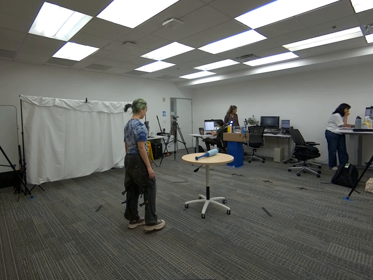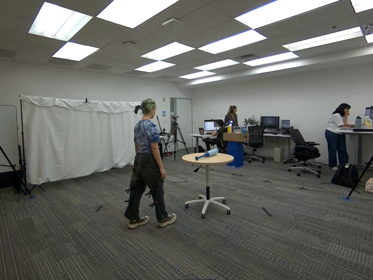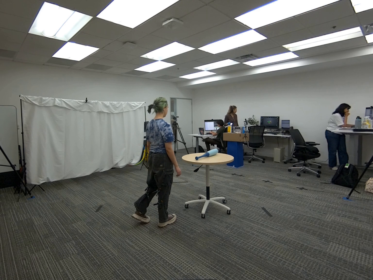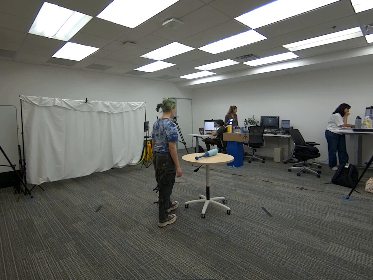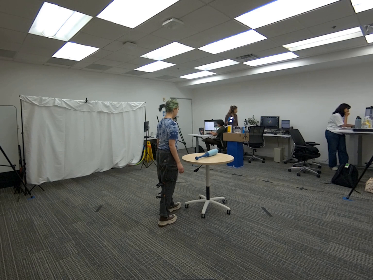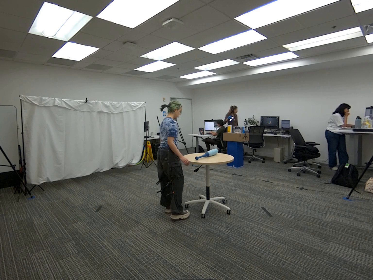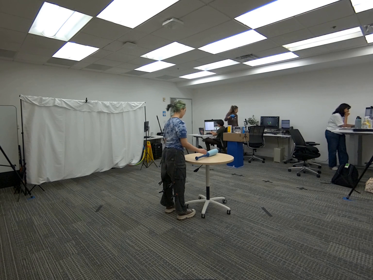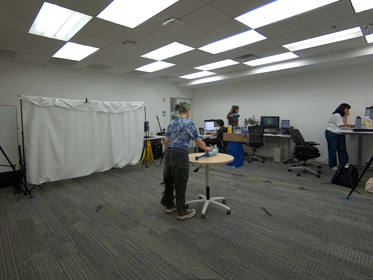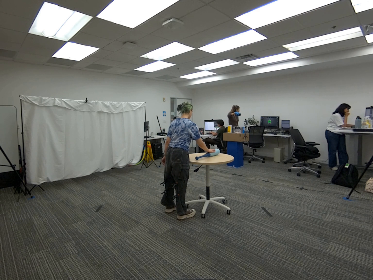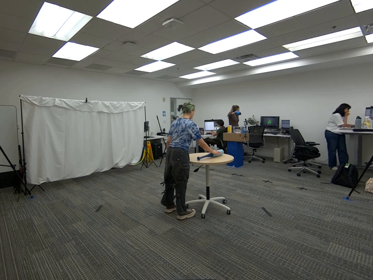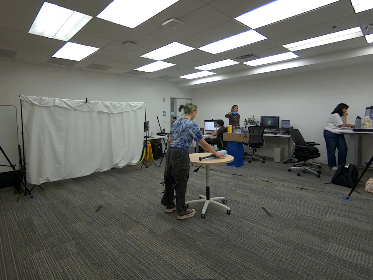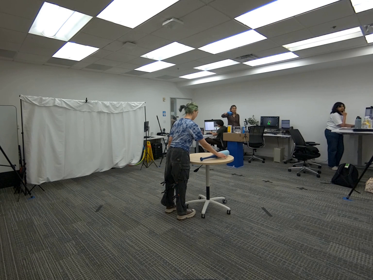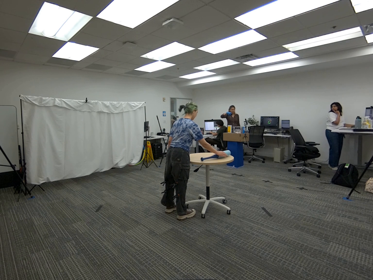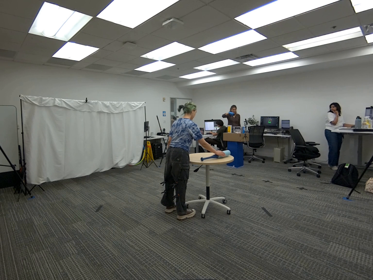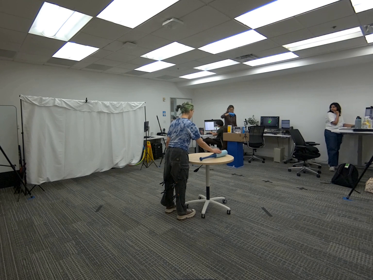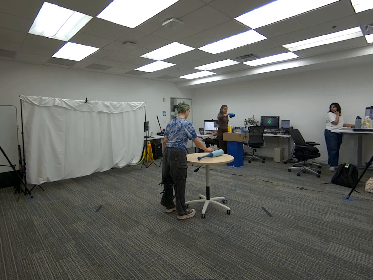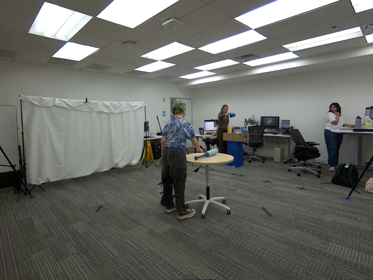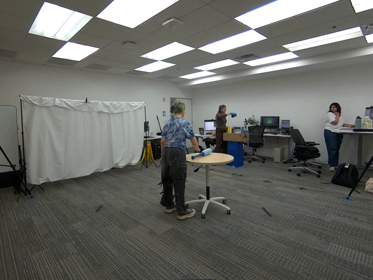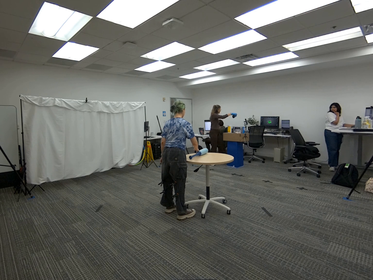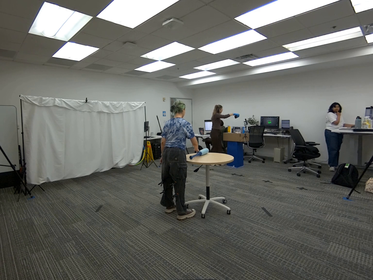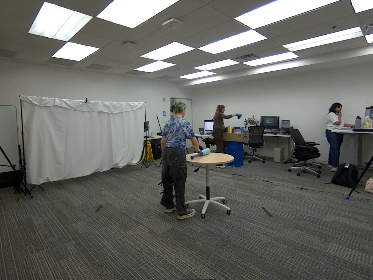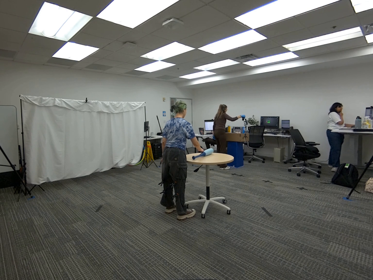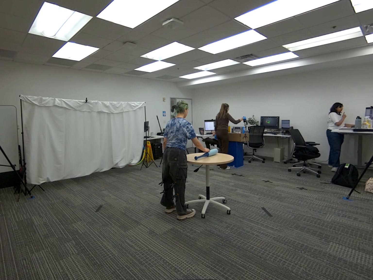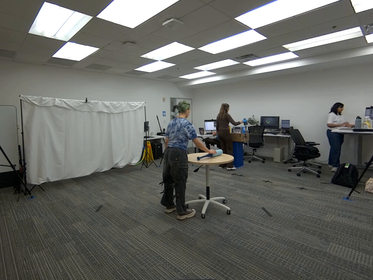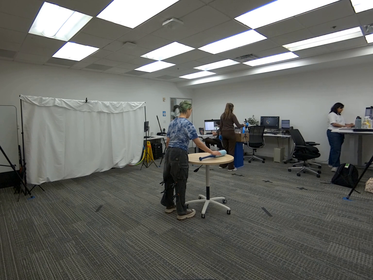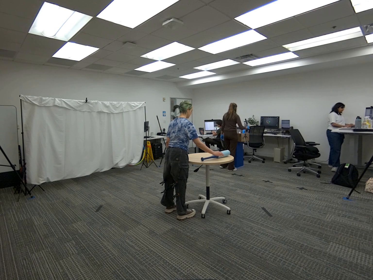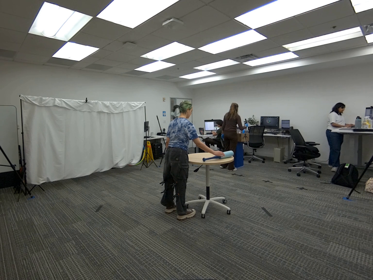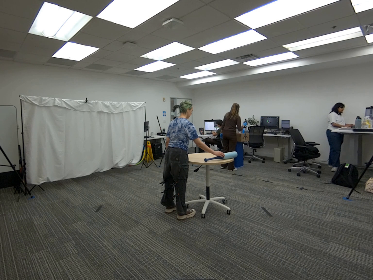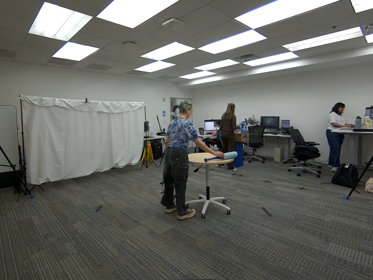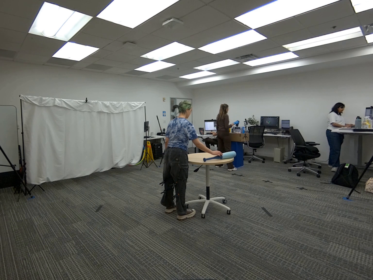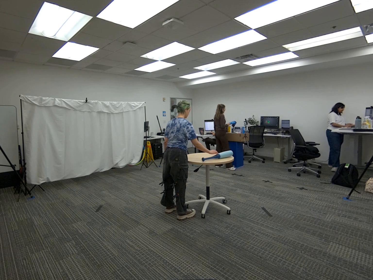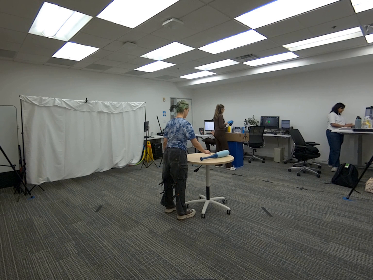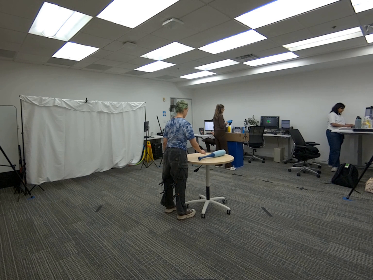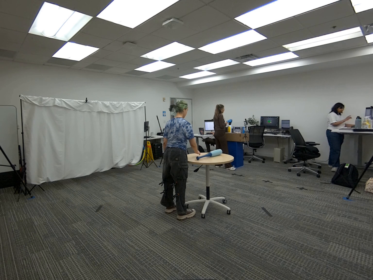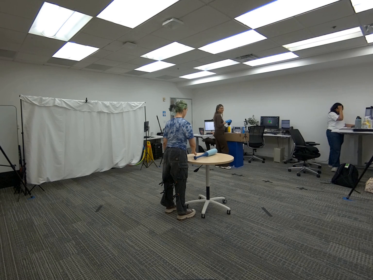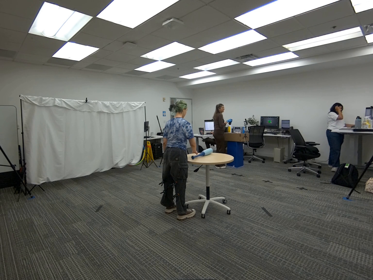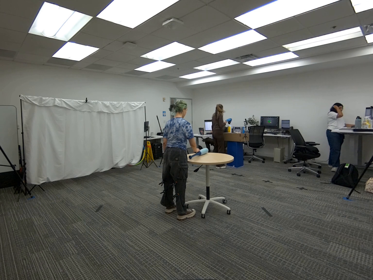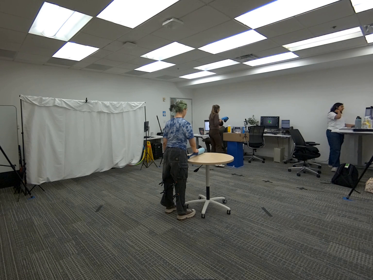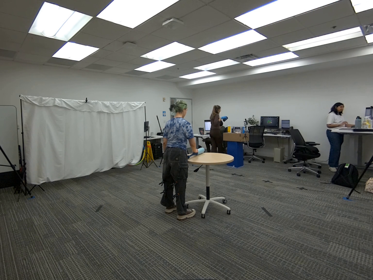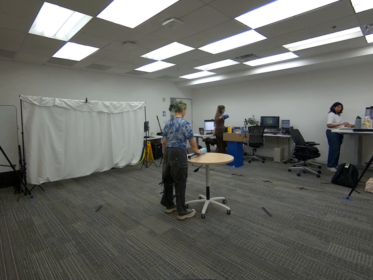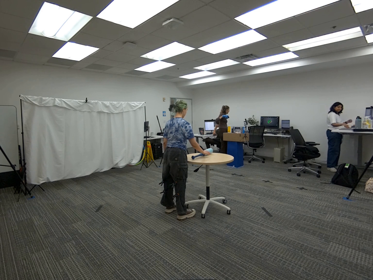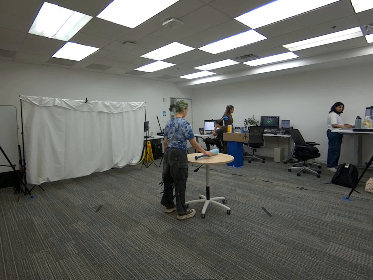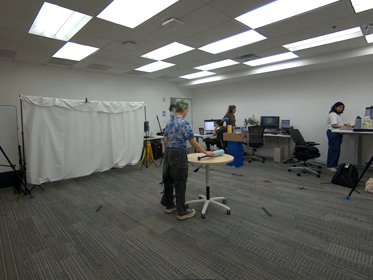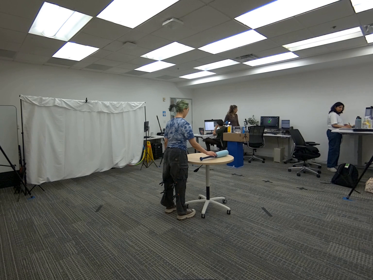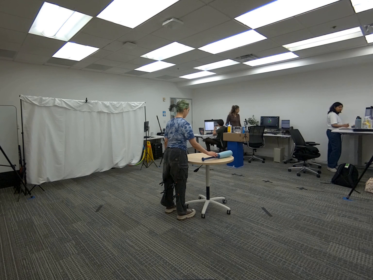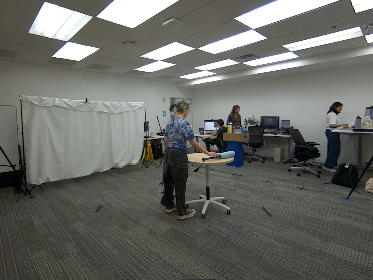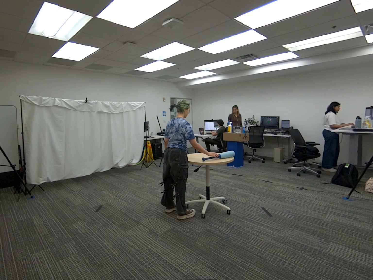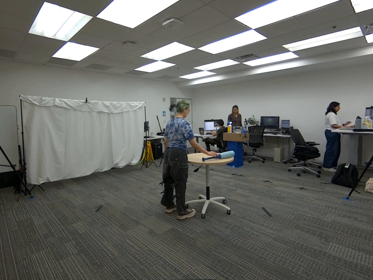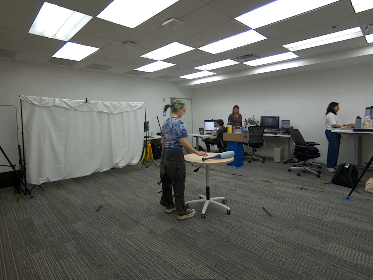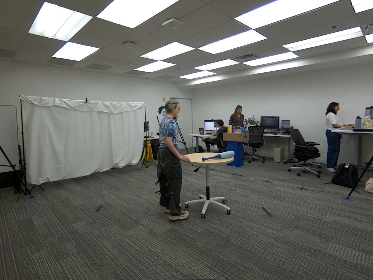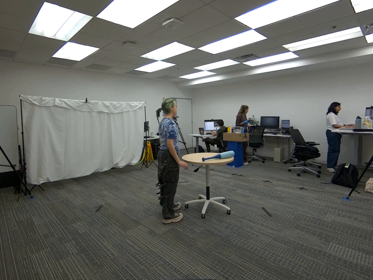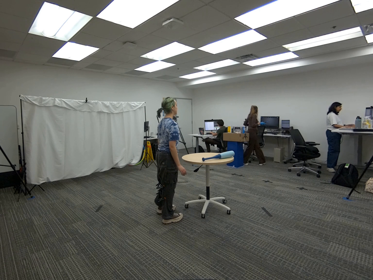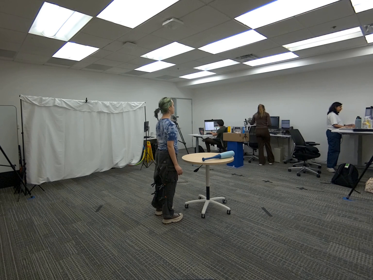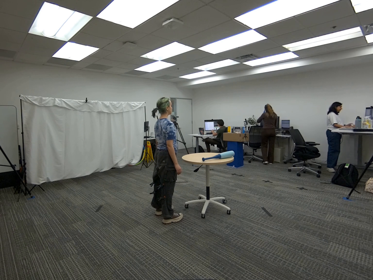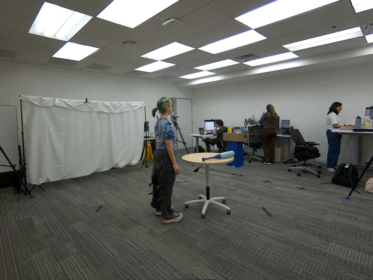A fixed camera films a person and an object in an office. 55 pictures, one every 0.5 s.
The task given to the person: Walk over to the base ball bat on the round table and proceed to roll the baseball bat on the table making sure it does not fall of the table.
